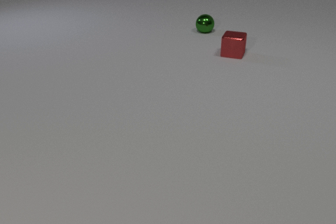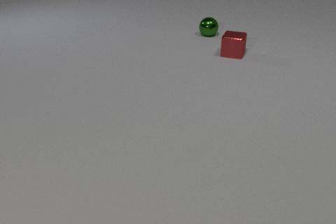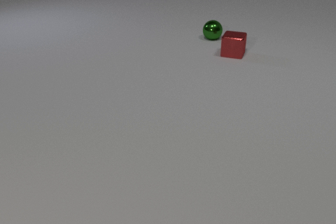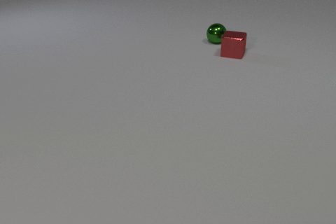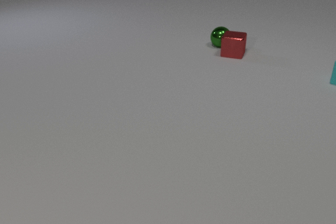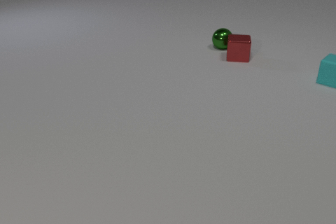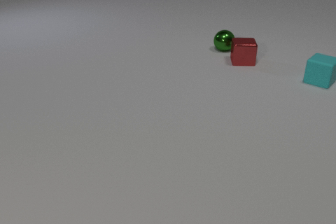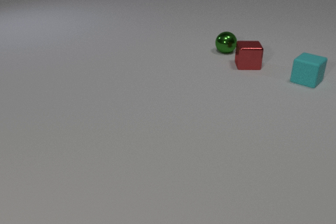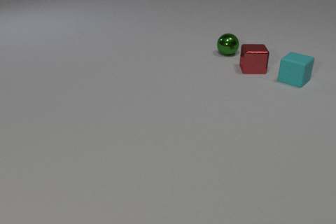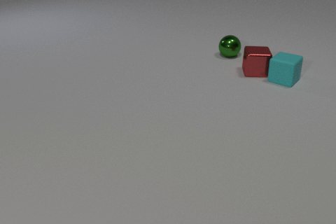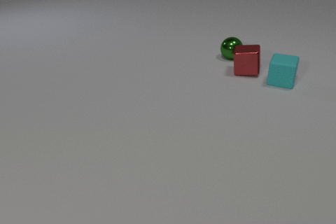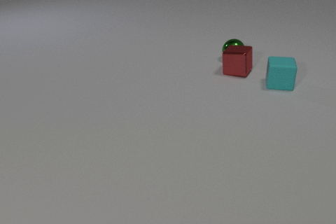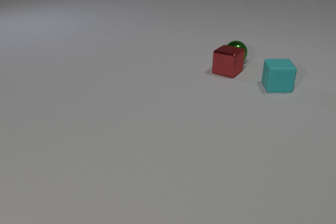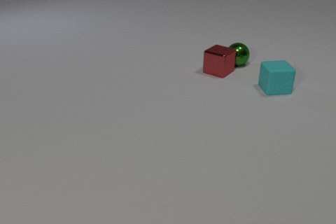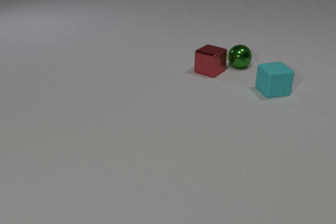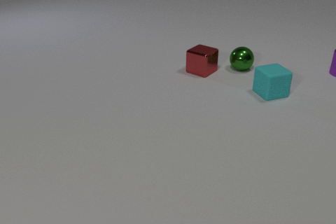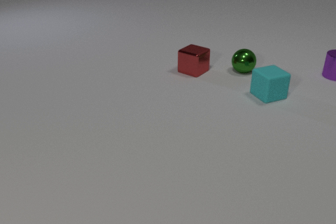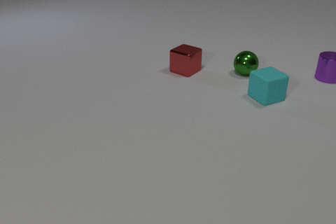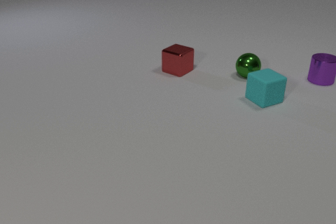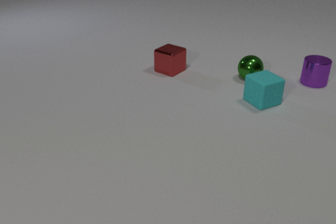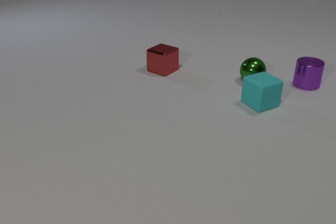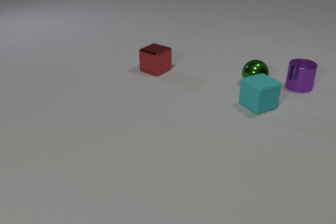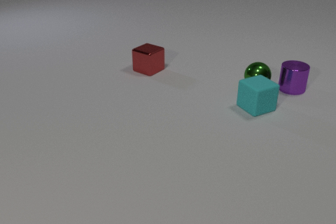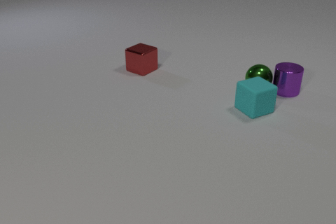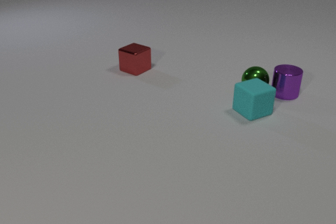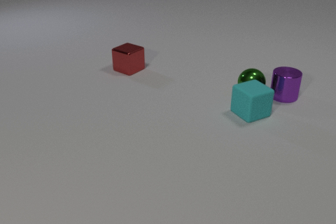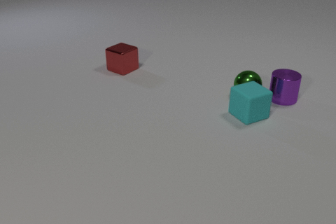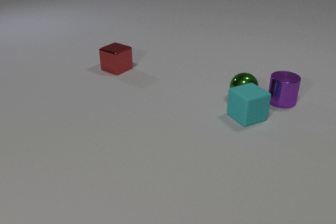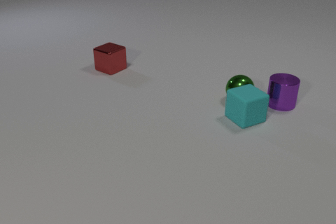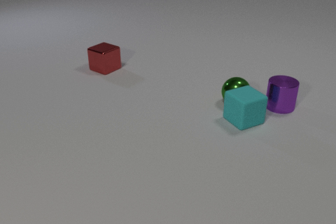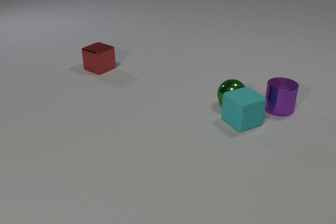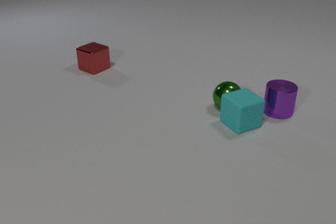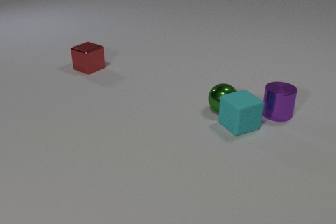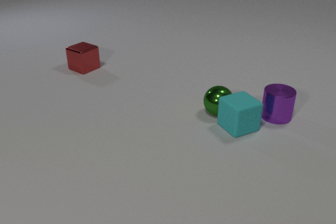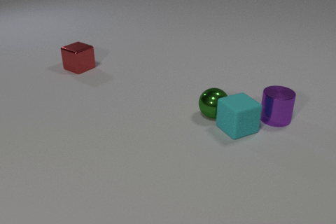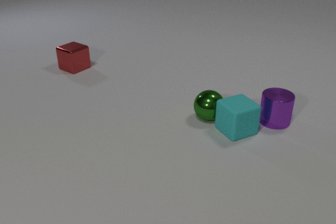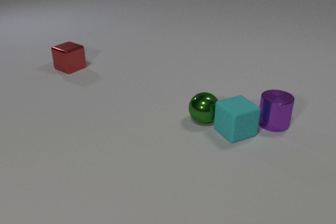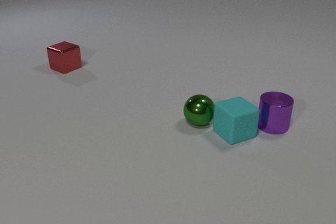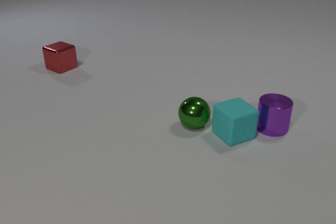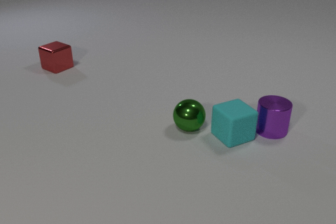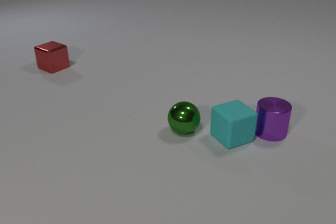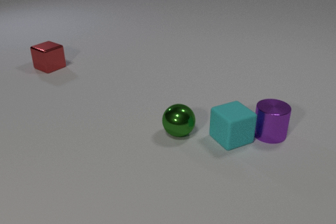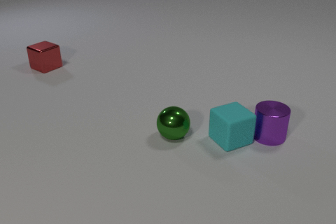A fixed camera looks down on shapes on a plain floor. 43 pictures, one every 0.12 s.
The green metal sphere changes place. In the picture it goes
toward the camera.
The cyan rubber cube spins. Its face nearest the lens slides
to the right.
0.00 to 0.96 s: The green metal sphere rolls toward the camera. The red metal cube slides toward the camera and to the right. The cyan rubber cube comes in at the right edge, slides to the left. The green metal sphere and the red metal cube collide.
0.96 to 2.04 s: The green metal sphere rolls toward the camera. The red metal cube slides to the left, spins so that its near face slides to the left, clockwise seen from above. The purple metal cylinder comes in at the right edge, slides toward the camera and to the left. The cyan rubber cube slides toward the camera and to the left, spins so that its near face slides to the right, counterclockwise seen from above. The red metal cube and the cyan rubber cube collide.
2.04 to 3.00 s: The green metal sphere rolls toward the camera. The red metal cube slides to the left. The purple metal cylinder slides toward the camera and to the left. The cyan rubber cube slides toward the camera. The green metal sphere and the purple metal cylinder collide.
3.00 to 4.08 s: The green metal sphere rolls toward the camera and to the left. The red metal cube slides to the left. The purple metal cylinder slides toward the camera. The cyan rubber cube slides toward the camera. The green metal sphere and the cyan rubber cube collide.
4.08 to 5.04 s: The green metal sphere rolls toward the camera and to the left. The red metal cube slides to the left. The purple metal cylinder slides toward the camera. The cyan rubber cube slides toward the camera.
Are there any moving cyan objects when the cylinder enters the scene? yes.
How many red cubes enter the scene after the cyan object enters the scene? 0.
How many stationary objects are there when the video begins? 1.
